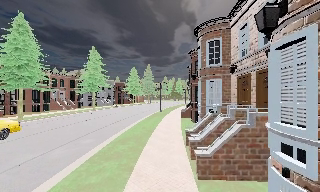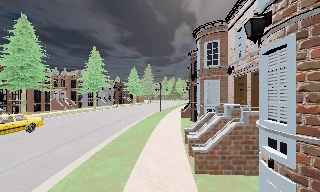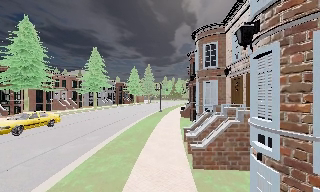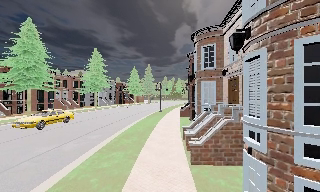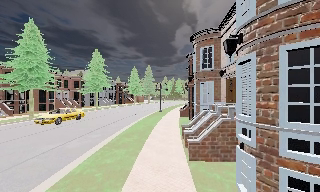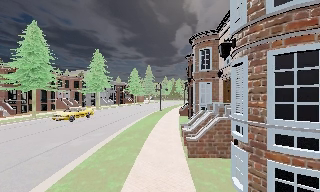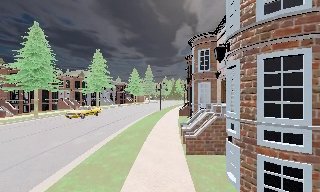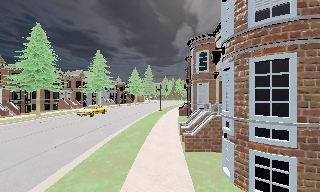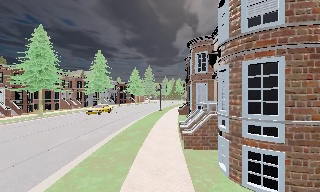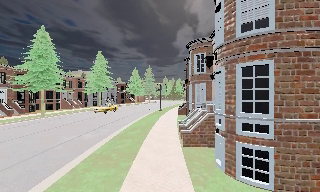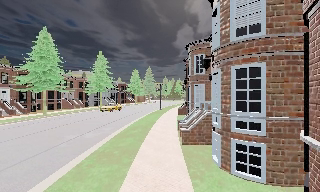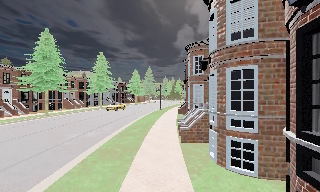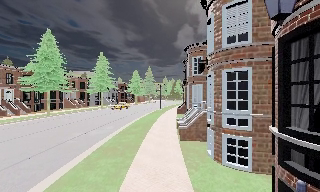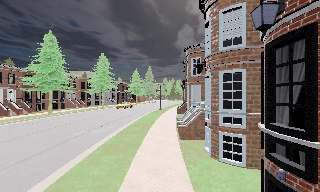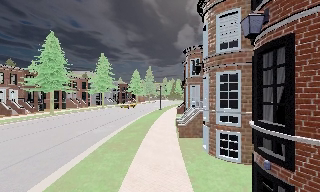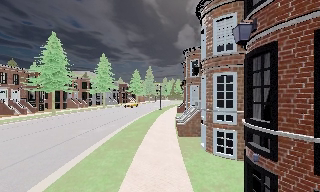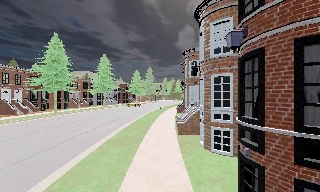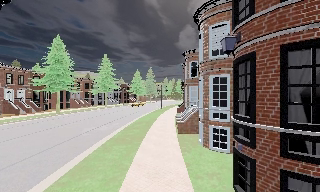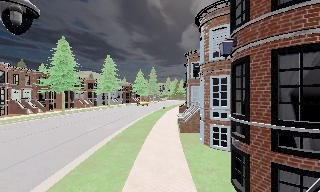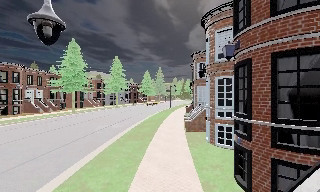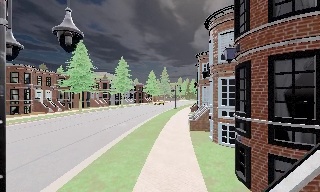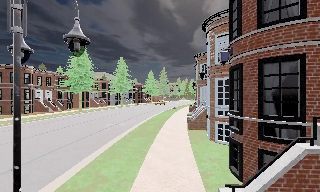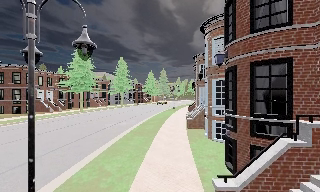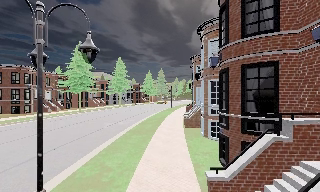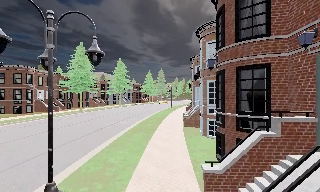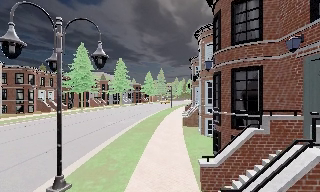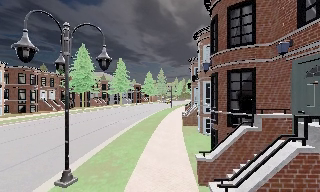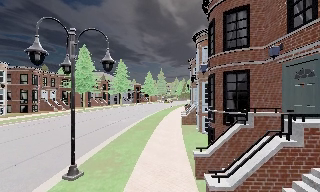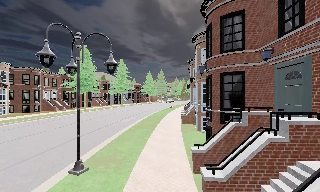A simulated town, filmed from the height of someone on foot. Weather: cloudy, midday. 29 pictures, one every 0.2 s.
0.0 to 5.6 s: The camera travels backward, about 10 m, so what stands in front gets smaller.
The film runs backward here.
